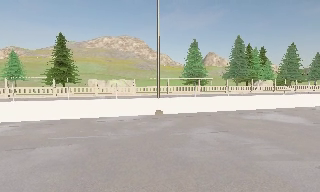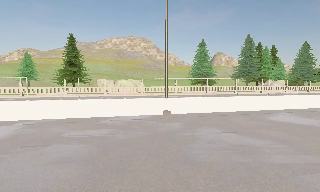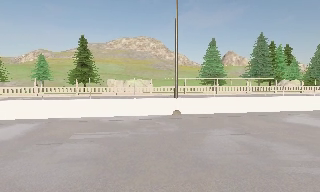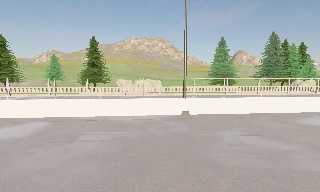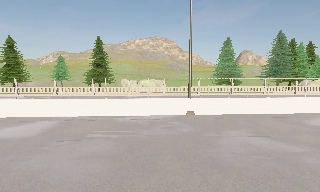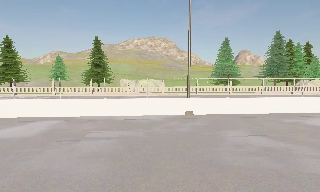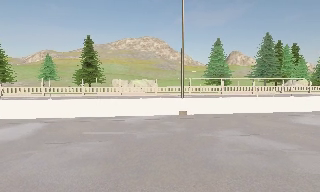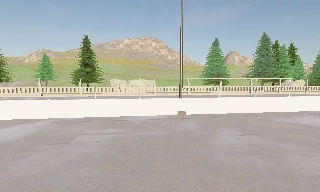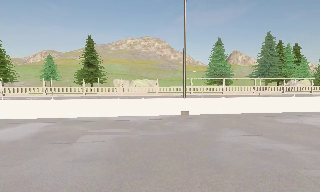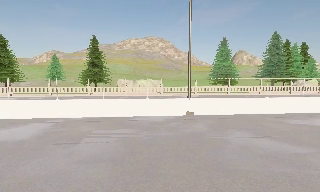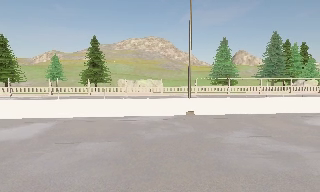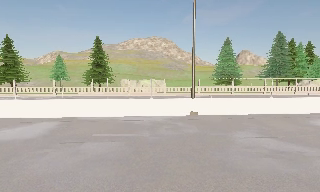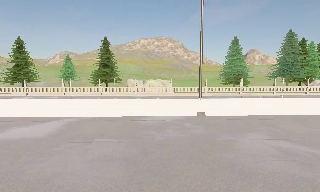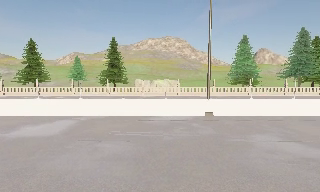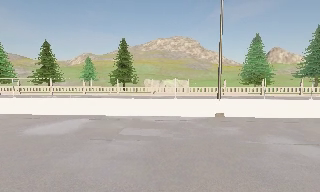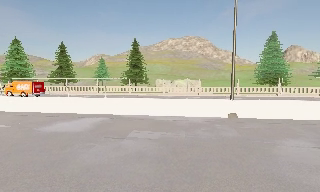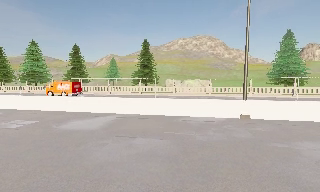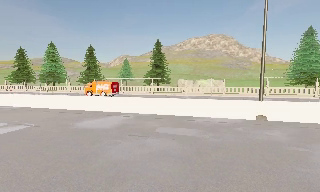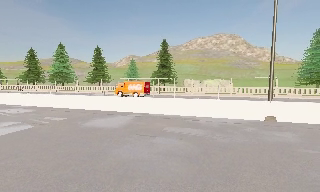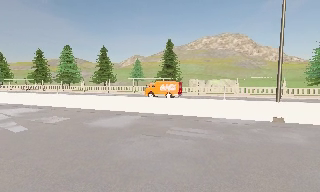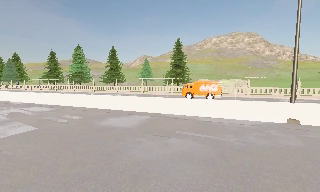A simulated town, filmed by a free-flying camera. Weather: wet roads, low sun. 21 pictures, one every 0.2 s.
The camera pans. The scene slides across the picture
to the right.
The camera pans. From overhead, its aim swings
counterclockwise.
0.0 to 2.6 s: The camera pans to its left, which is counterclockwise from overhead, by about 15 degrees. It travels to its left, about 0.5 m, so close, fixed things drift to the right.
2.6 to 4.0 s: The camera pans to its left, which is counterclockwise from overhead, by about 20 degrees.
The film runs backward here.
